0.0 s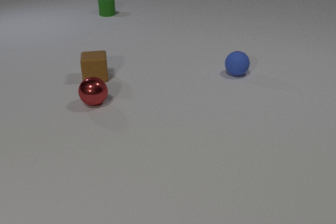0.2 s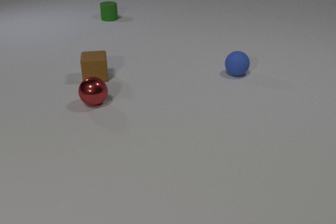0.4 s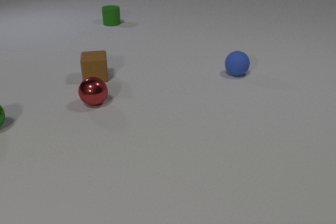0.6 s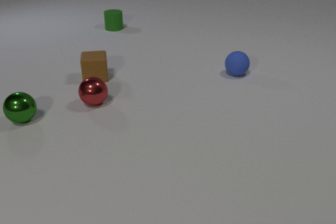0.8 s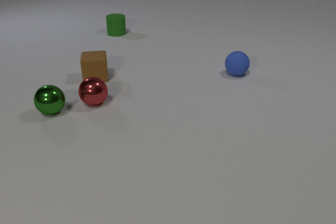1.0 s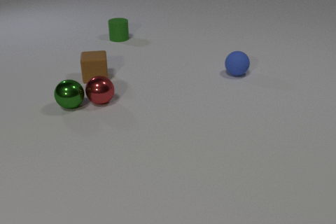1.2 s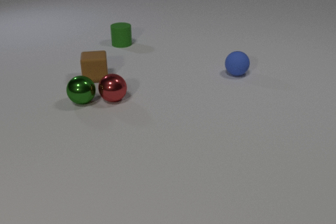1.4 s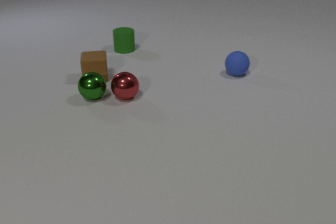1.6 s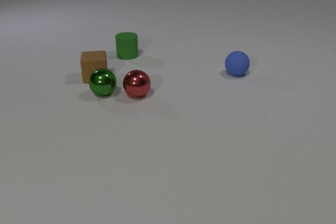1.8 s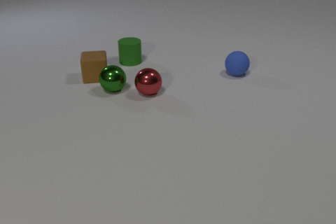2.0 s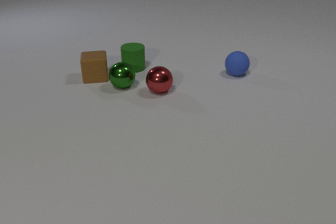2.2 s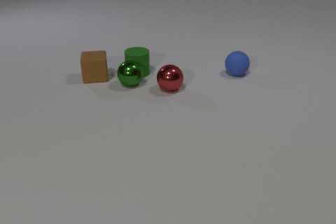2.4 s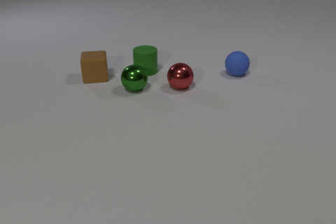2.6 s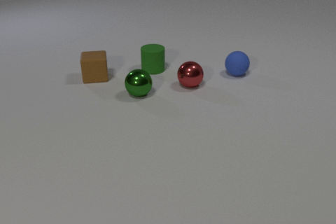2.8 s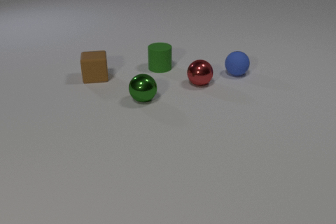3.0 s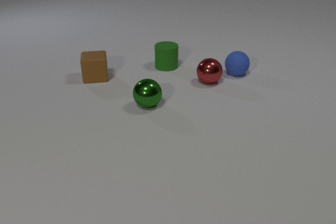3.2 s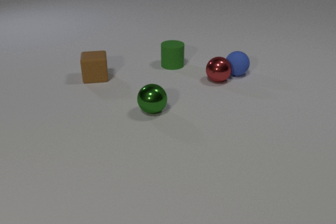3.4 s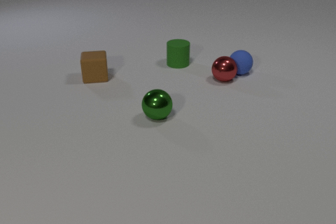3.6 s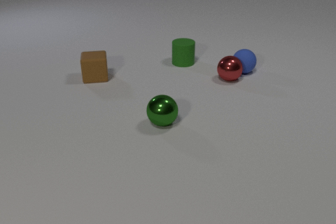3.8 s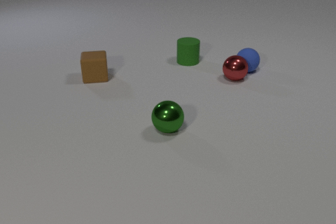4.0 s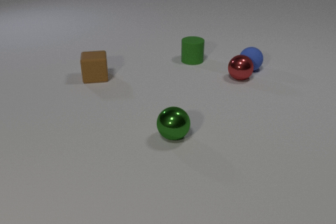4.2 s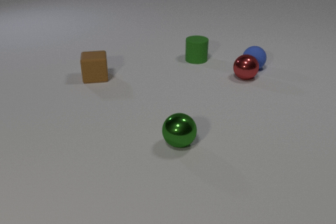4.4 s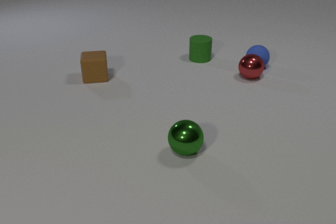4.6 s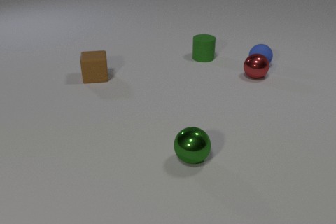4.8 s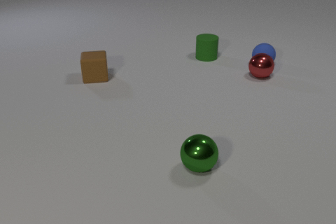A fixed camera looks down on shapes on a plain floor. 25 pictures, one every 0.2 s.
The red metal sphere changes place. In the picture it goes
to the right.
The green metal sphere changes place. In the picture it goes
to the right.
0.0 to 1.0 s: The green metal sphere comes in at the left edge, rolls to the right. The red metal sphere rolls to the right. The green rubber cylinder slides toward the camera. The green metal sphere and the red metal sphere collide.
1.0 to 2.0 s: The green metal sphere rolls to the right and away from the camera. The red metal sphere rolls to the right. The green rubber cylinder slides toward the camera.
2.0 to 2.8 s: The green metal sphere rolls toward the camera and to the right. The red metal sphere rolls to the right and away from the camera. The green rubber cylinder slides to the right. The green metal sphere and the green rubber cylinder collide.
2.8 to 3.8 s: The green metal sphere rolls toward the camera and to the right. The red metal sphere rolls to the right and away from the camera. The green rubber cylinder slides to the right and away from the camera. The blue rubber sphere rolls away from the camera and to the right. The red metal sphere and the blue rubber sphere collide.
3.8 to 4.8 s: The green metal sphere rolls toward the camera and to the right. The red metal sphere rolls to the right and away from the camera. The green rubber cylinder slides to the right and away from the camera. The blue rubber sphere rolls away from the camera and to the right.
How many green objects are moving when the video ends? 2.
How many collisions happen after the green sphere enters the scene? 3.
How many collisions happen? 3.
